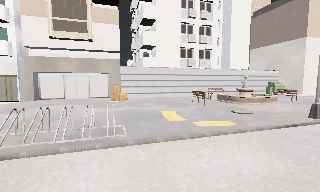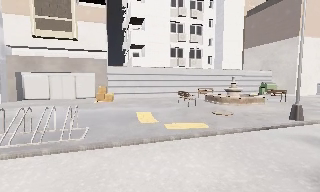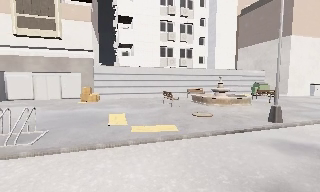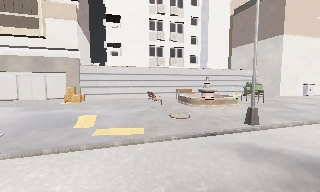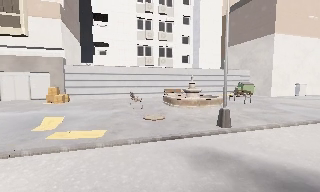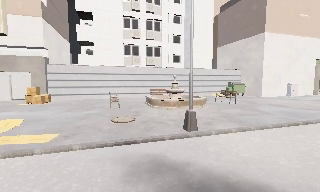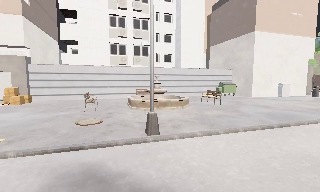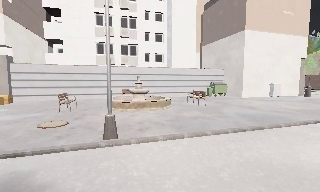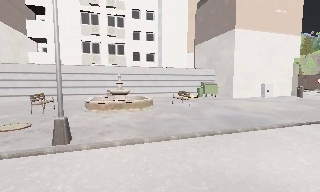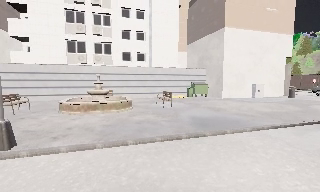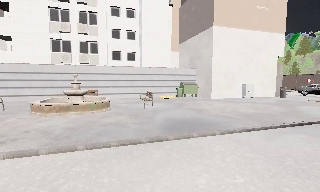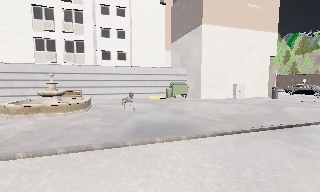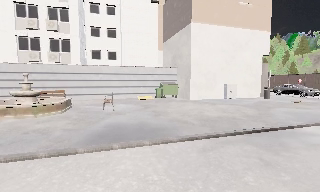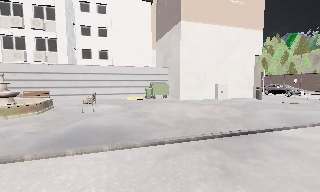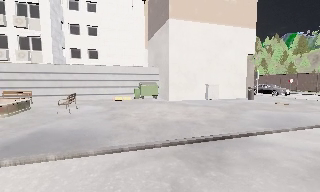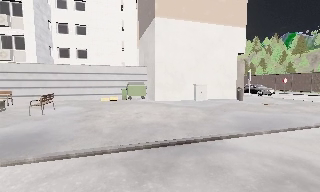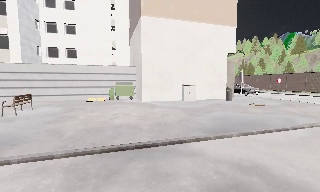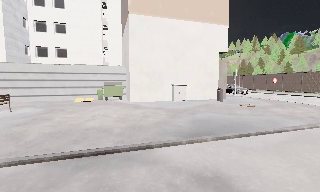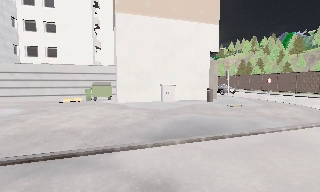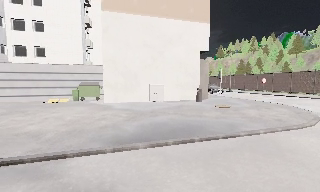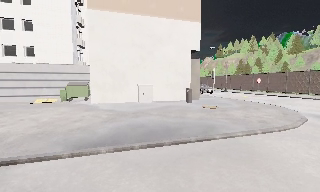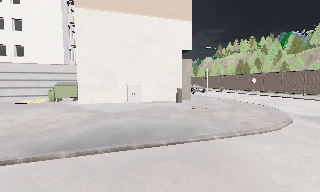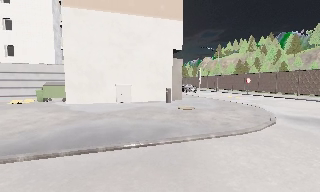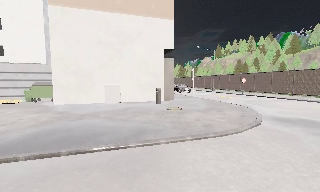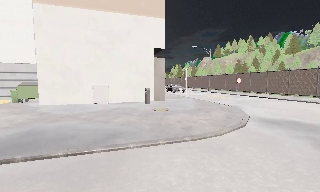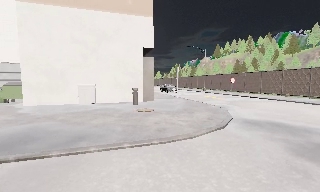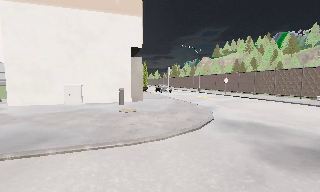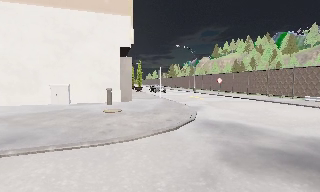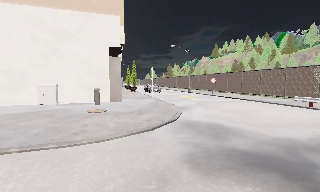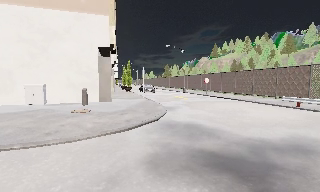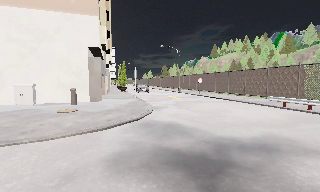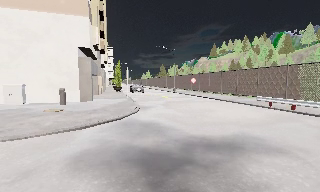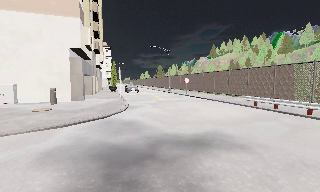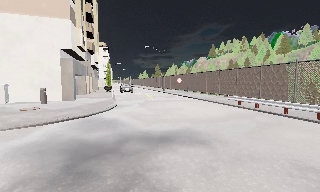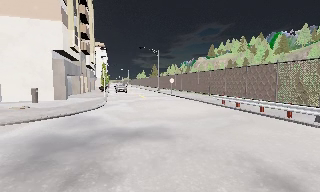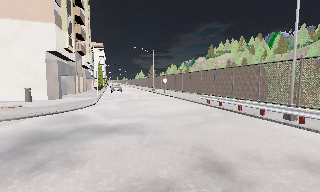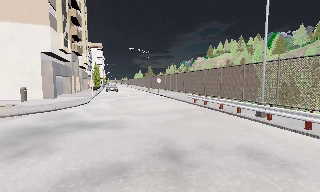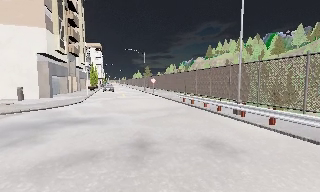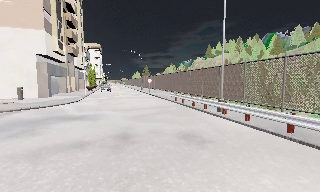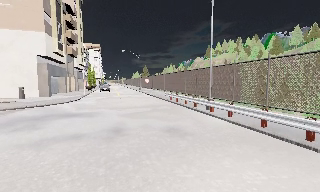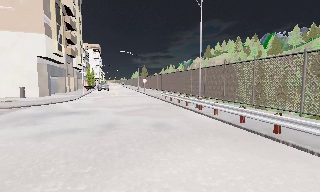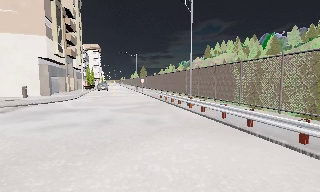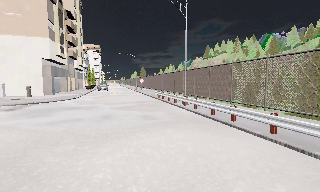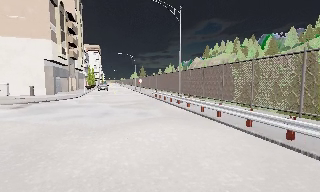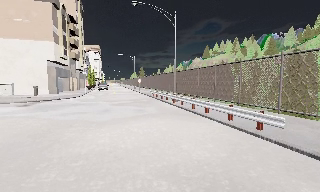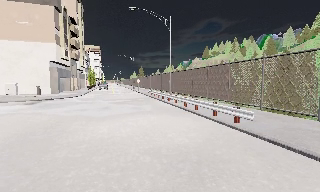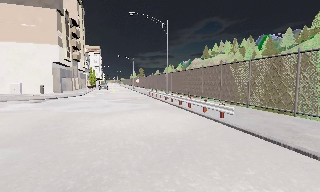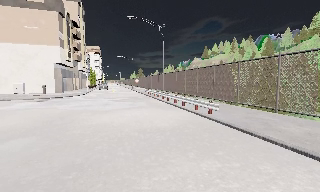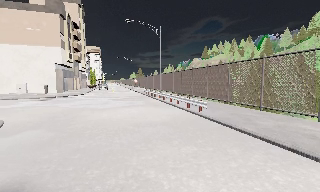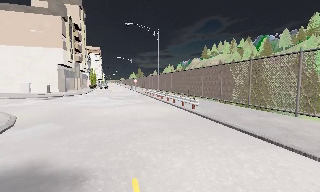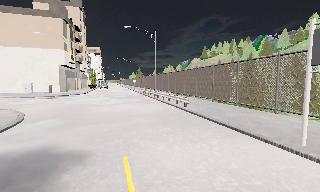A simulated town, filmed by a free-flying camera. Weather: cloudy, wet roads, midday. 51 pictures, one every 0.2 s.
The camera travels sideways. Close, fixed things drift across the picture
to the left.
0.0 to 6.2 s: The camera travels to its right, about 35 m, so close, fixed things drift to the left.
6.2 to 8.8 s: The camera travels to its right and backward, about 12 m, so close, fixed things drift to the left.
8.8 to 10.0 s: The camera travels backward, about 6 m, so what stands in front gets smaller.
The film runs backward here.
